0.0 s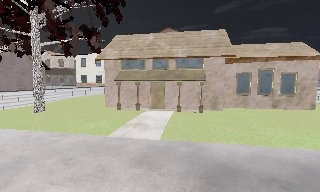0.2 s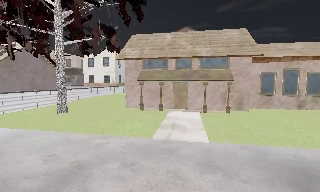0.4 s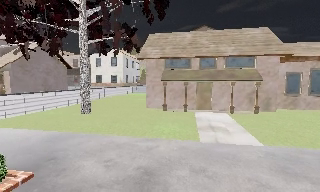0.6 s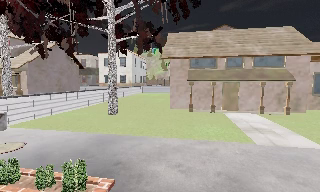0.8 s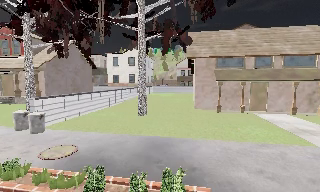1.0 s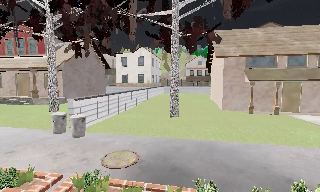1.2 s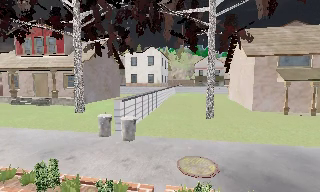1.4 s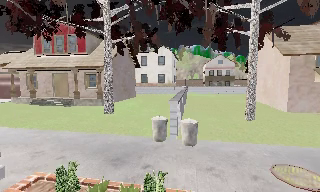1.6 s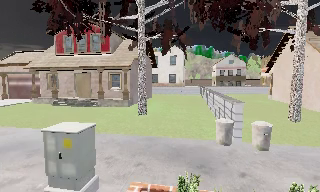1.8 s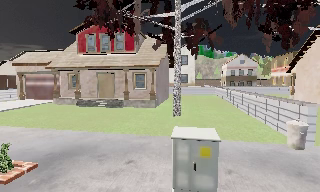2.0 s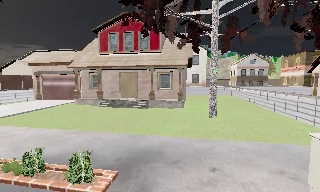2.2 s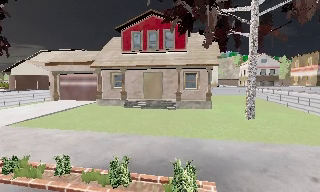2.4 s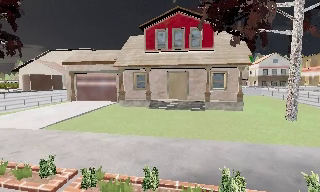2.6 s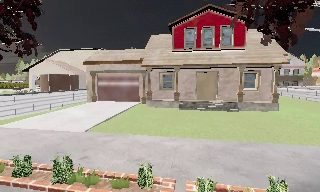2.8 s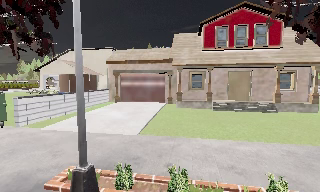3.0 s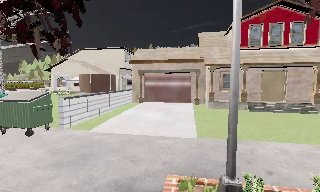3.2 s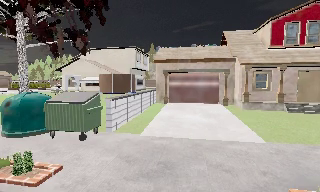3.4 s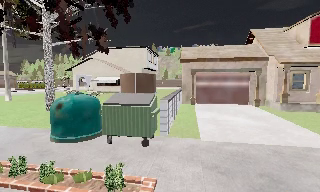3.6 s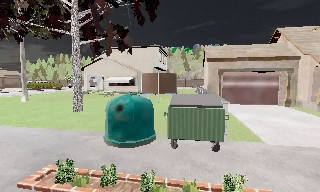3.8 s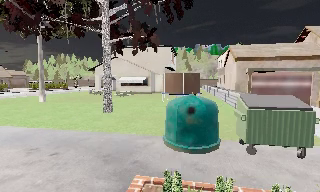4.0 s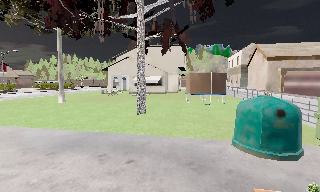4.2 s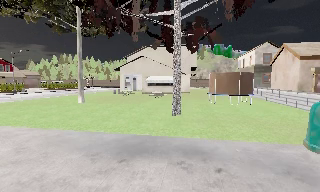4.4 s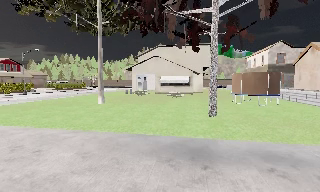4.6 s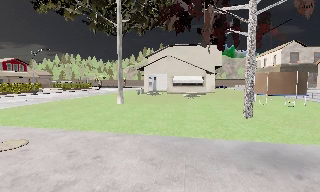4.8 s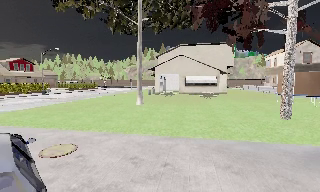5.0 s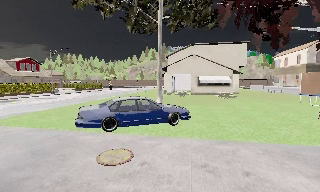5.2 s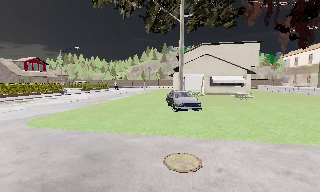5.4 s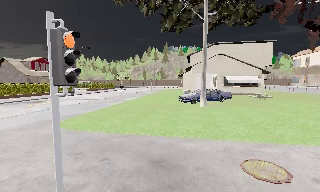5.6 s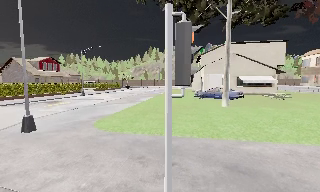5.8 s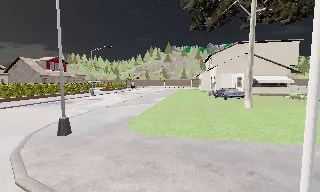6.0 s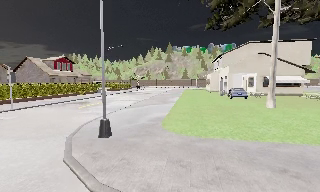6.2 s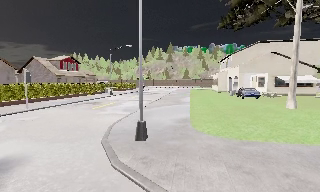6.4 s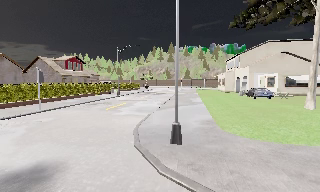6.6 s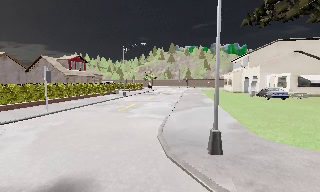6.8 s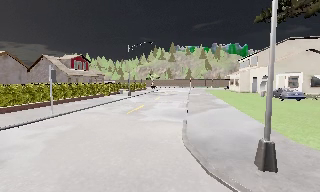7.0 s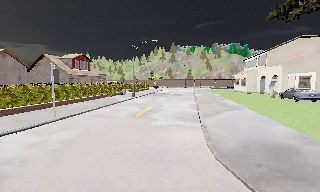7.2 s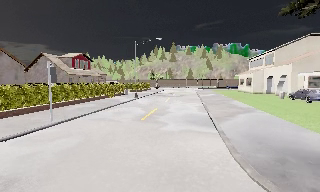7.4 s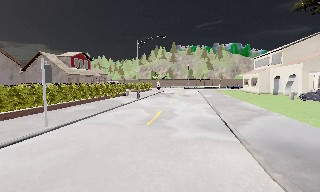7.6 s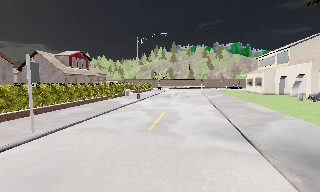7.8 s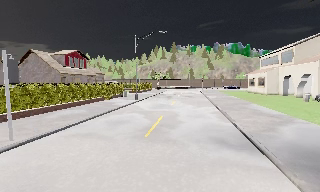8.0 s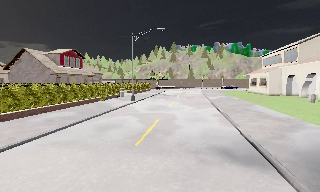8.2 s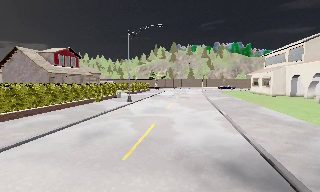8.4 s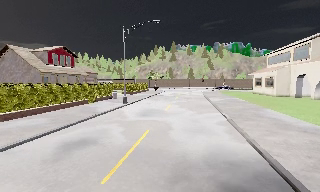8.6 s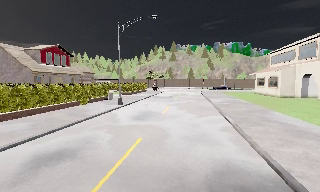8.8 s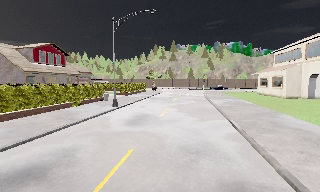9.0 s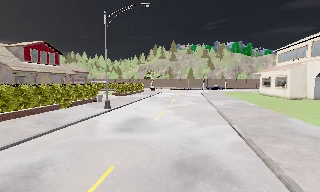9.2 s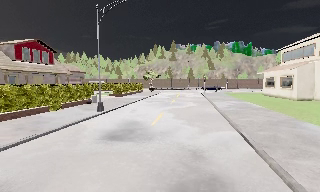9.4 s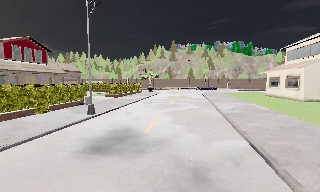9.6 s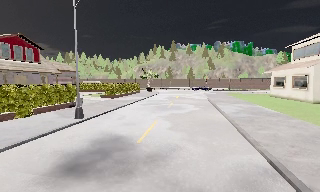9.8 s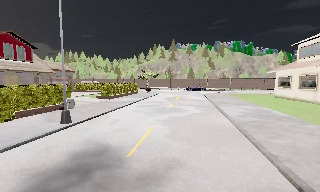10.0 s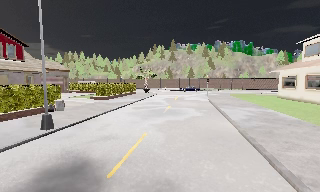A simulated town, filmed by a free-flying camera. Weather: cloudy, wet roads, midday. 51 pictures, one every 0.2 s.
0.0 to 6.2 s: The camera travels to its left, about 65 m, so close, fixed things drift to the right.
6.2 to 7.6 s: The camera travels forward and to its left, about 8 m, so what stands in front looms larger.
7.6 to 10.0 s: The camera travels forward, about 13 m, so what stands in front looms larger.
The film runs forward here.
